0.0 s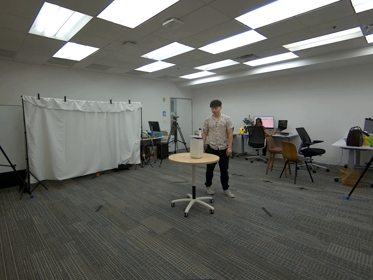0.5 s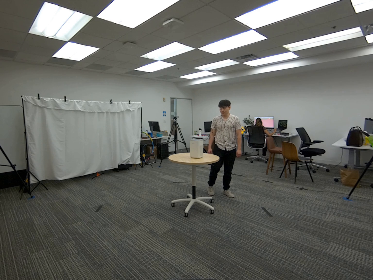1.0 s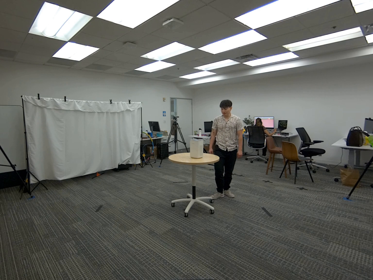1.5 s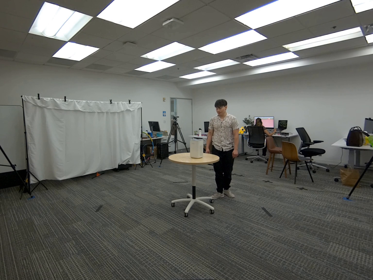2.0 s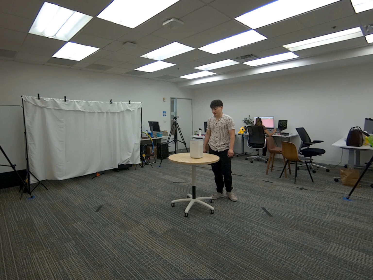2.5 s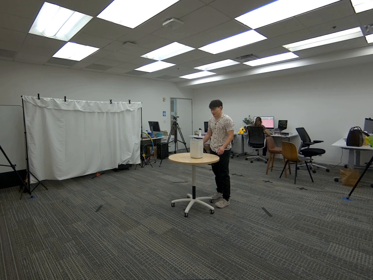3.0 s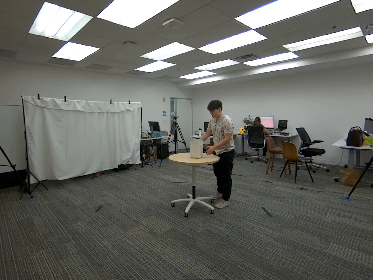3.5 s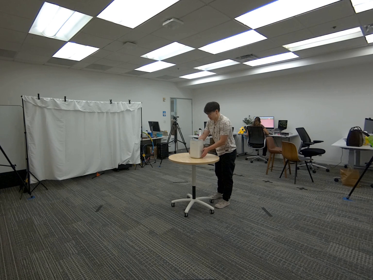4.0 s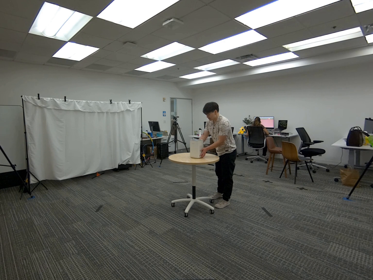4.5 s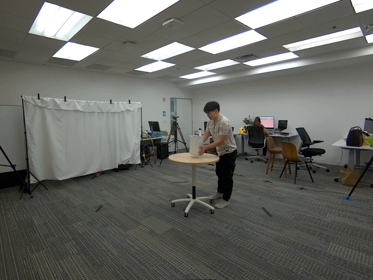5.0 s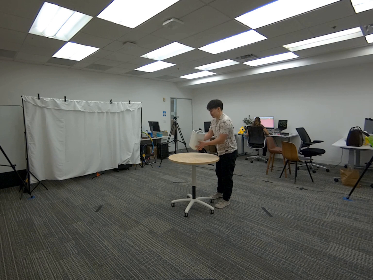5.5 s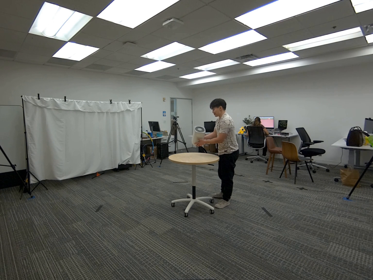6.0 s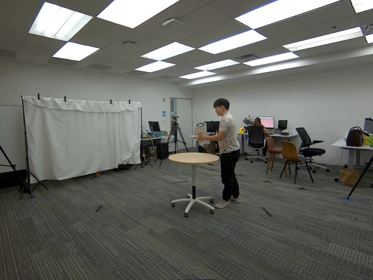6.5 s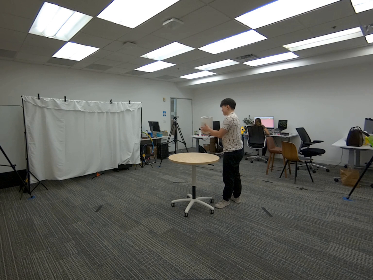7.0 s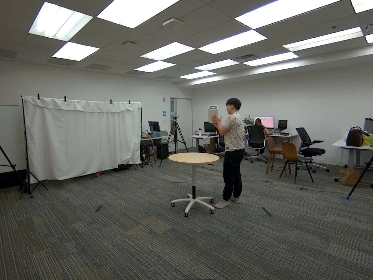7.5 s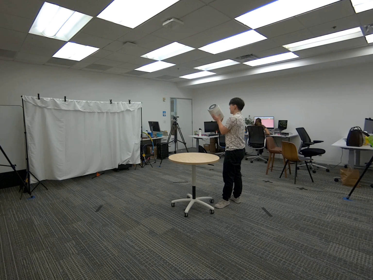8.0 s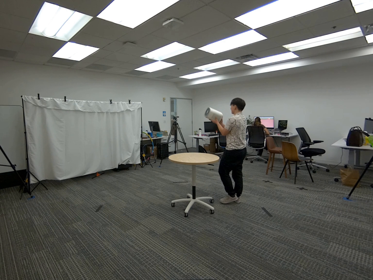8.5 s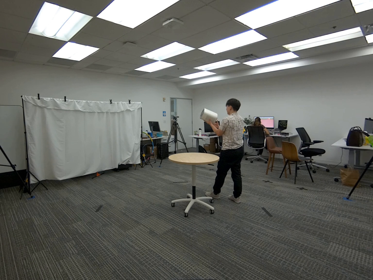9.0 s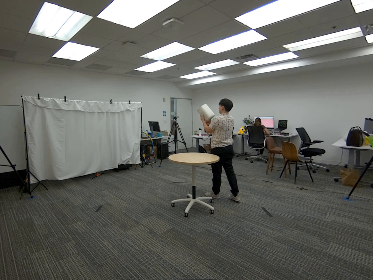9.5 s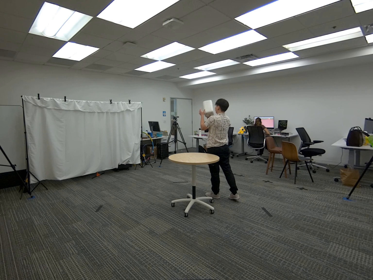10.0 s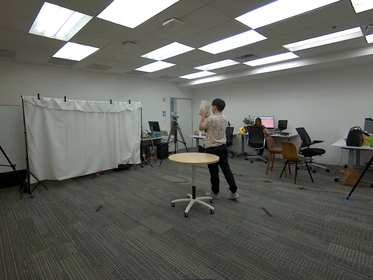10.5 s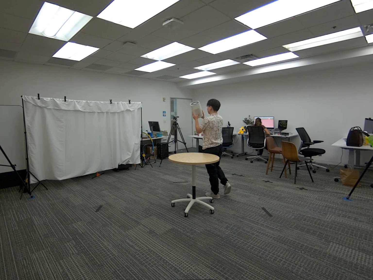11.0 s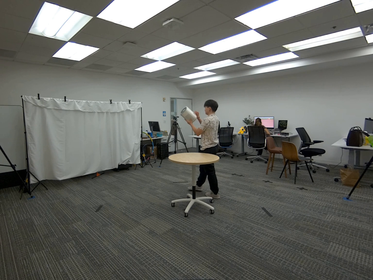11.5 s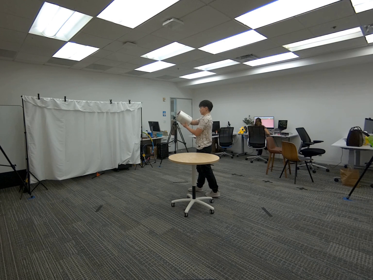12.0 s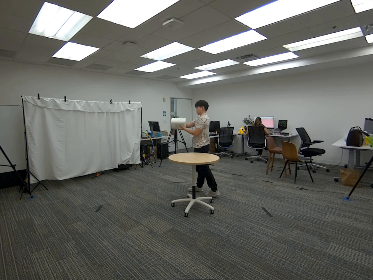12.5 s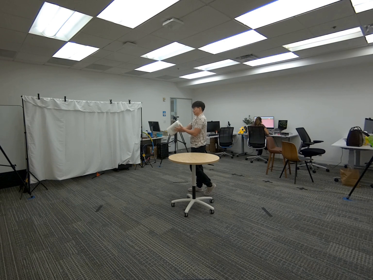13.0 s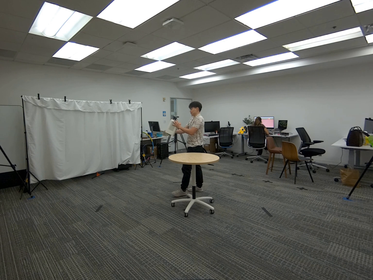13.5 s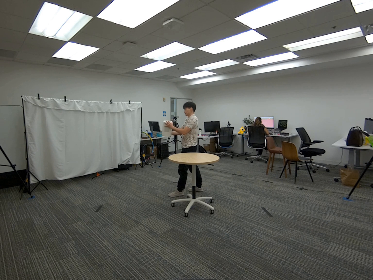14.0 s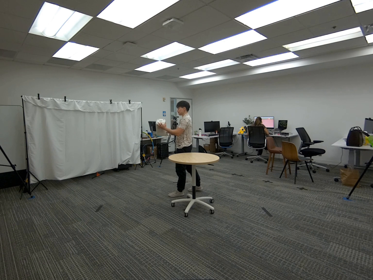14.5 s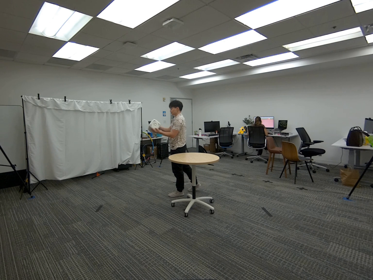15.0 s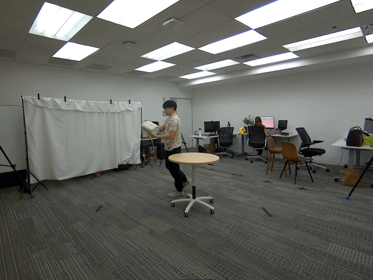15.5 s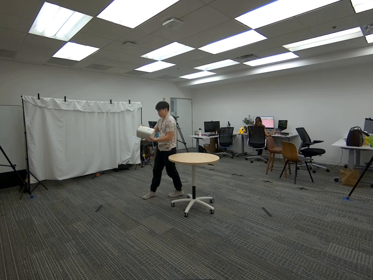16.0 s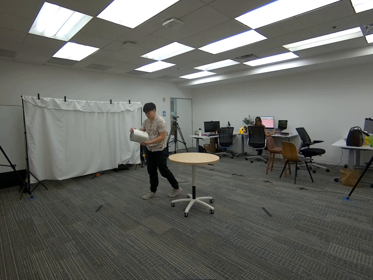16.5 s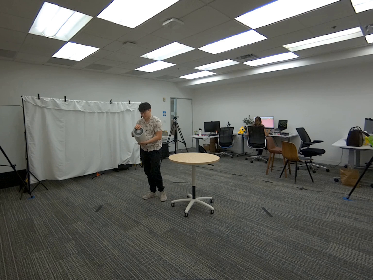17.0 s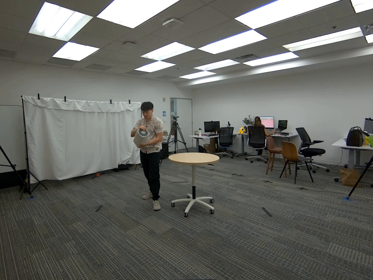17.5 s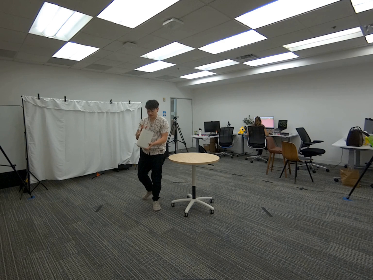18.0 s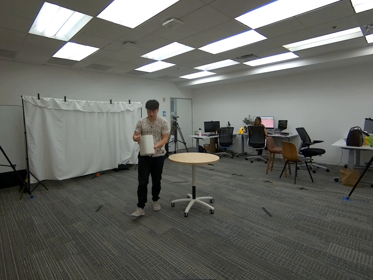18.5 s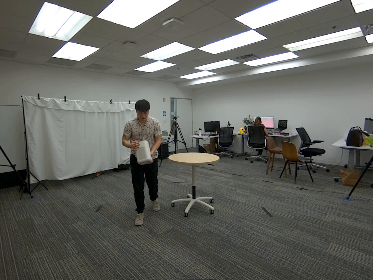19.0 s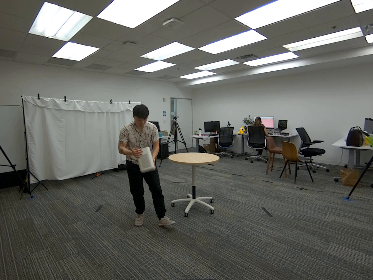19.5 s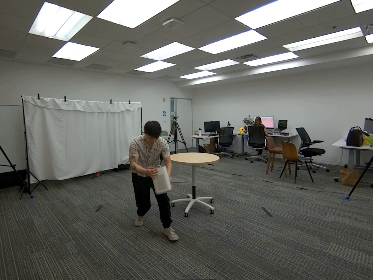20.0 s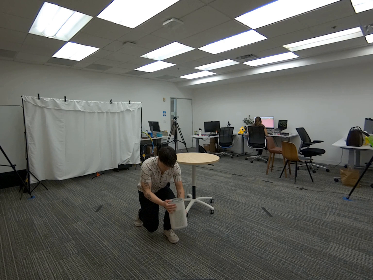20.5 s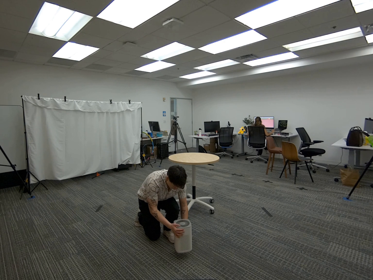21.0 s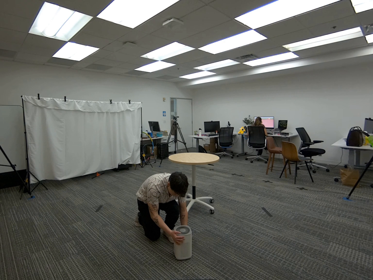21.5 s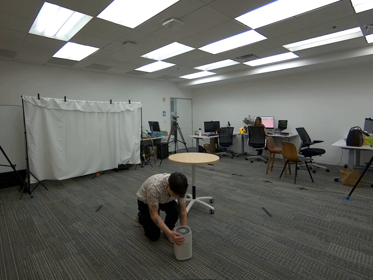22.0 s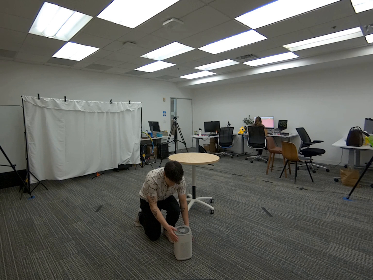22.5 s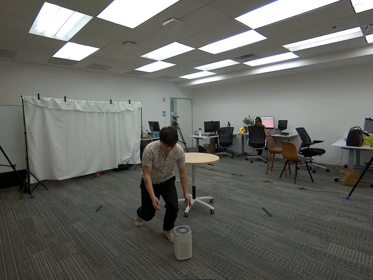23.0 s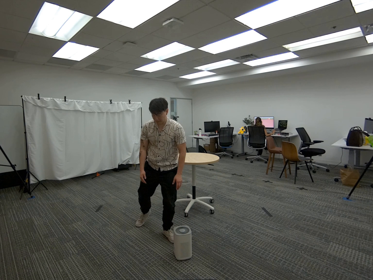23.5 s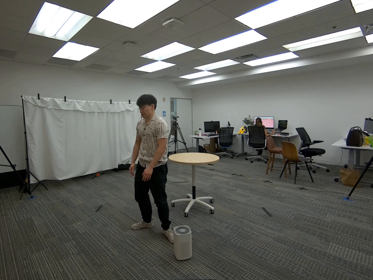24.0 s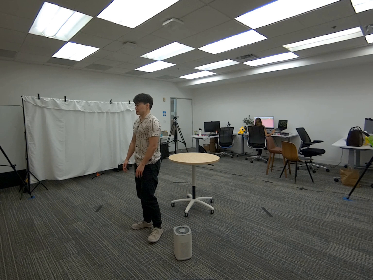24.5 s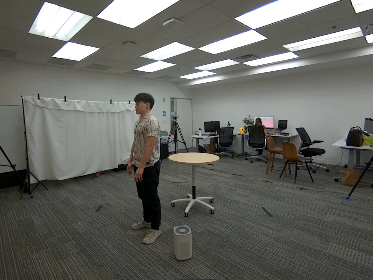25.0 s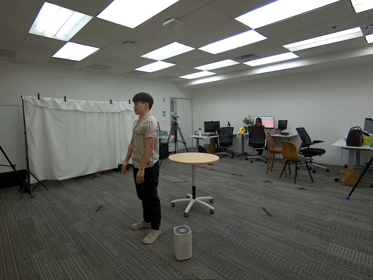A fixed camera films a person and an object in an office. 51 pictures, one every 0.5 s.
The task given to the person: Walk over to the Air Purifier on the round table and pick up the air purifier using both hands and walk within the bounding area while rotating it midair and place on the ground.
